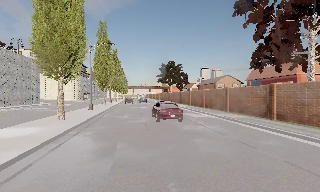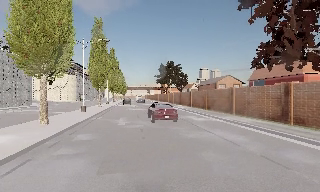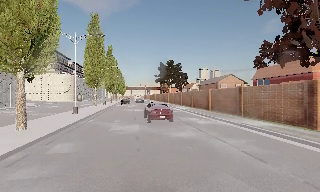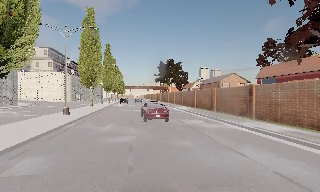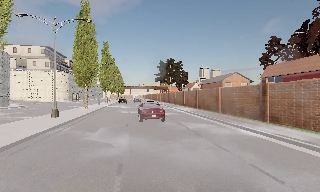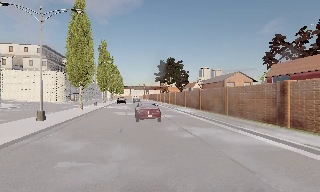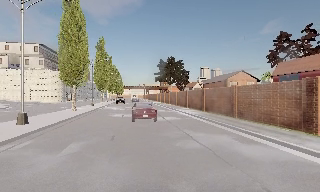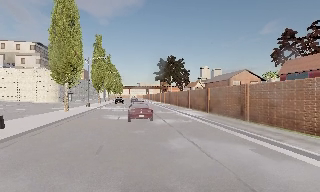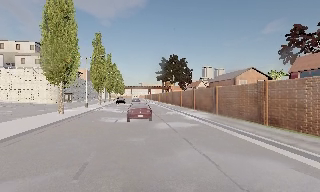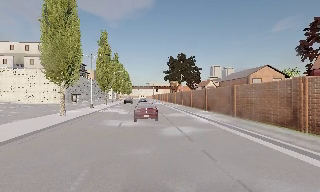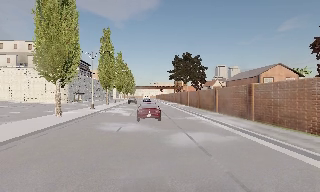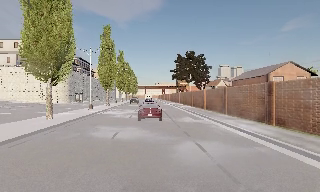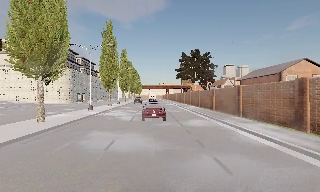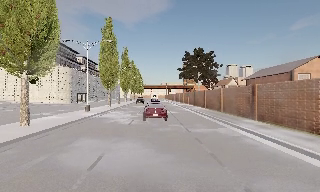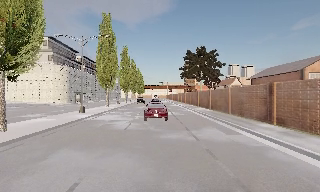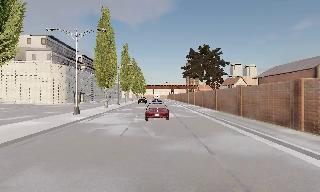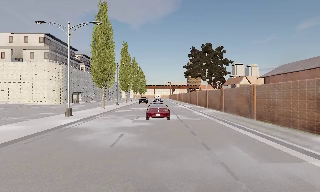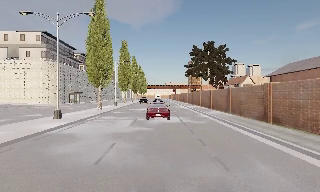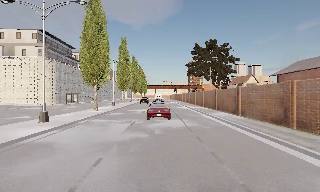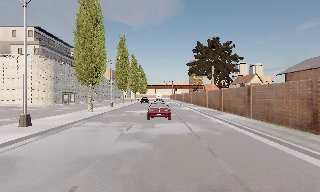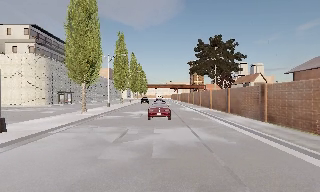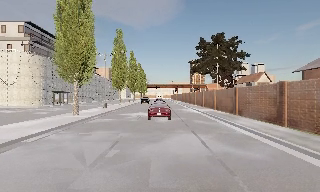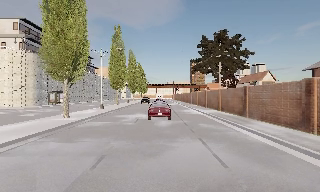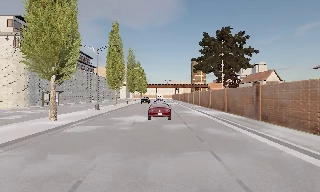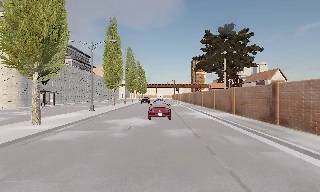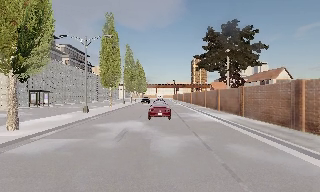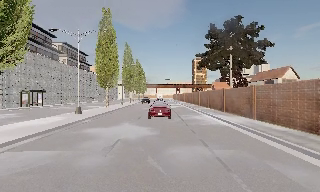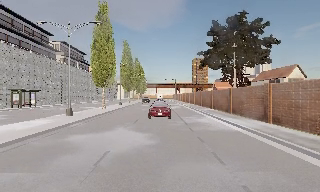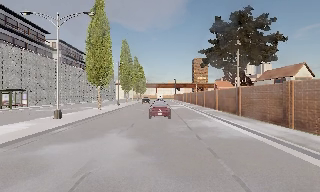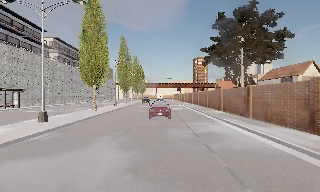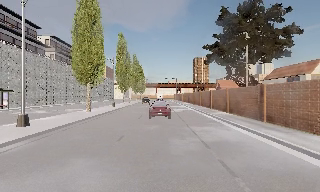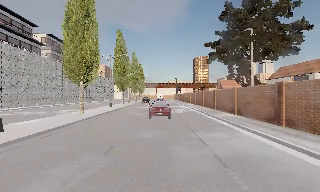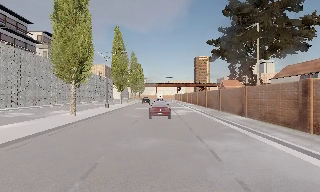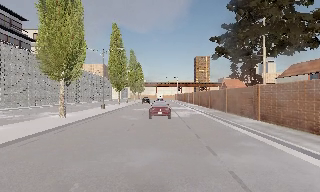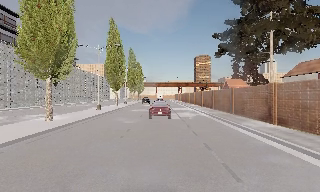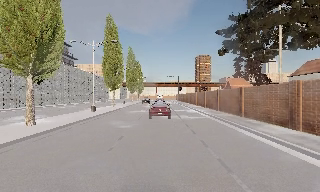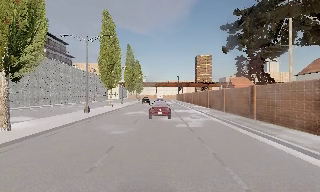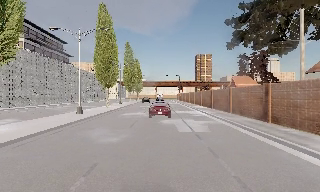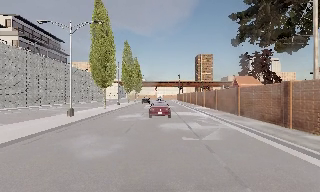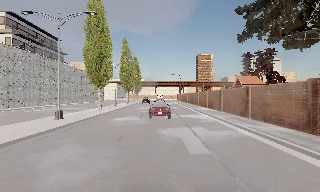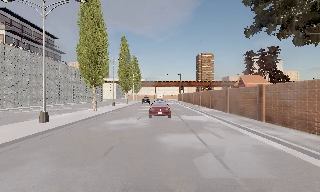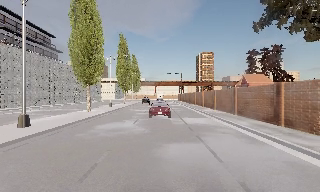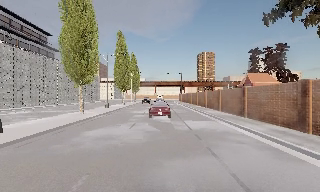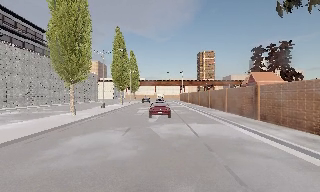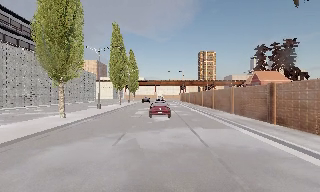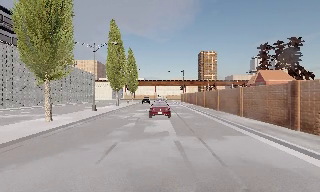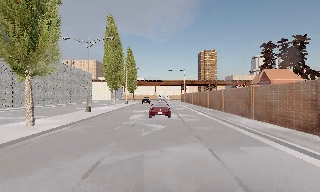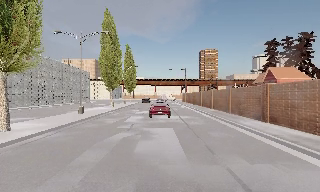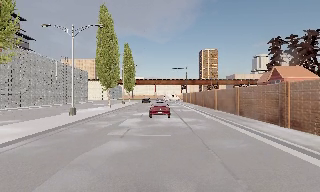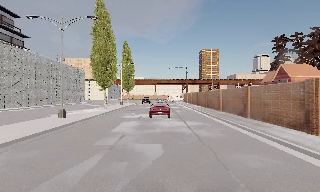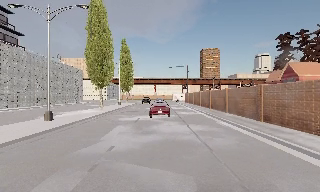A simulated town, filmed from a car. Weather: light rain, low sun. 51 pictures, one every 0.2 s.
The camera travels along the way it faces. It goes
forward.
0.0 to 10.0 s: The camera travels forward, about 80 m, so what stands in front looms larger.
The film runs forward here.
